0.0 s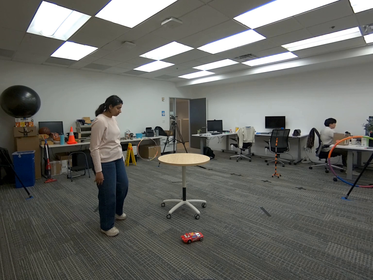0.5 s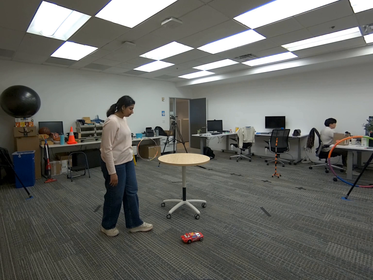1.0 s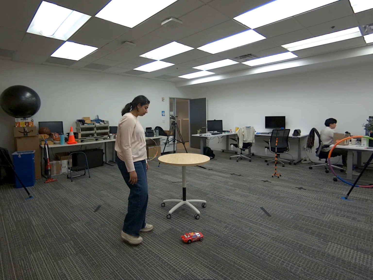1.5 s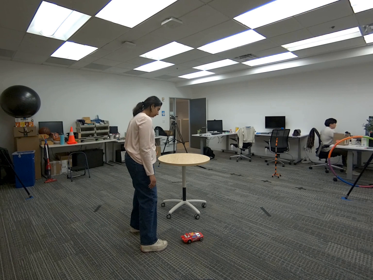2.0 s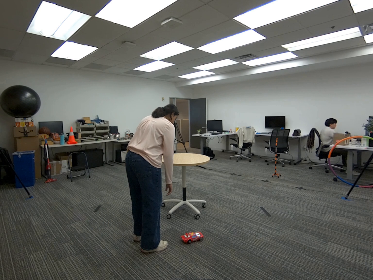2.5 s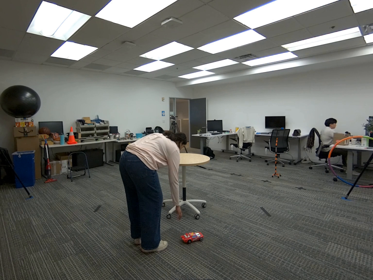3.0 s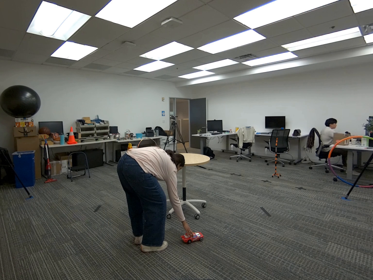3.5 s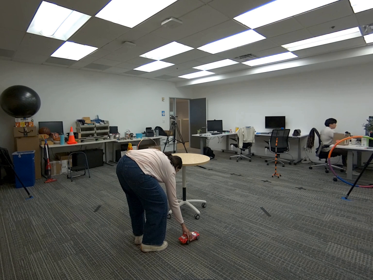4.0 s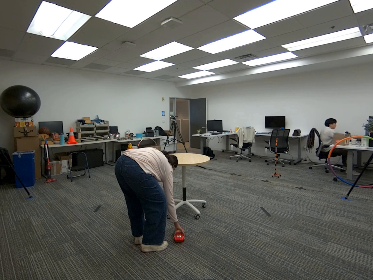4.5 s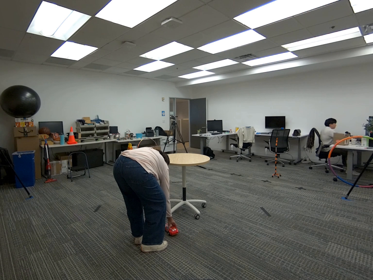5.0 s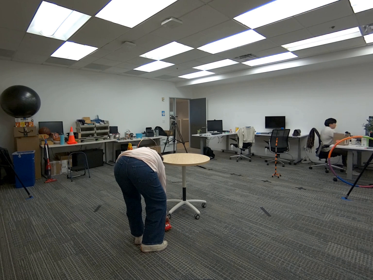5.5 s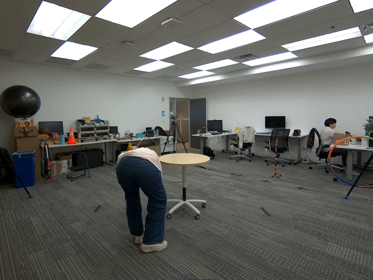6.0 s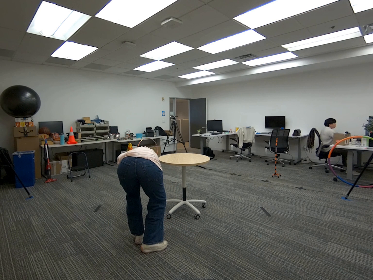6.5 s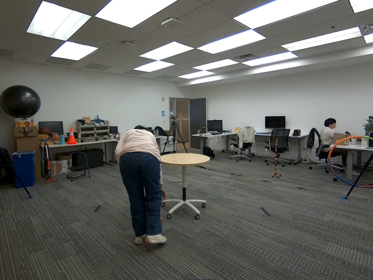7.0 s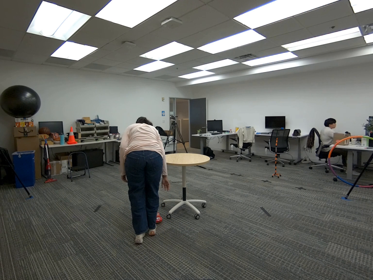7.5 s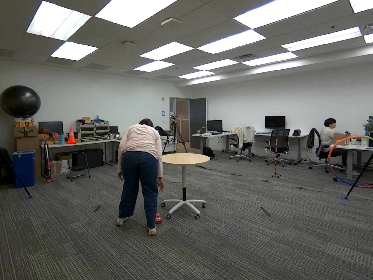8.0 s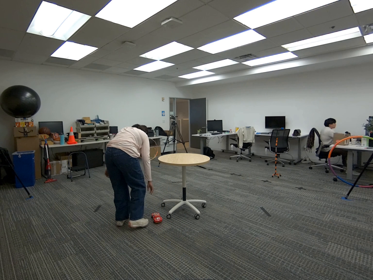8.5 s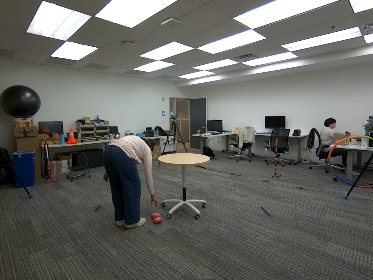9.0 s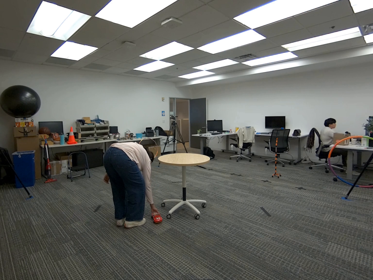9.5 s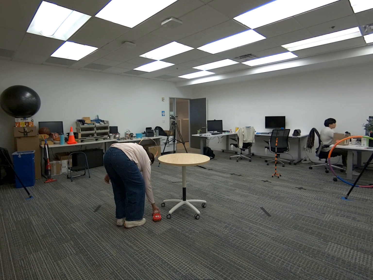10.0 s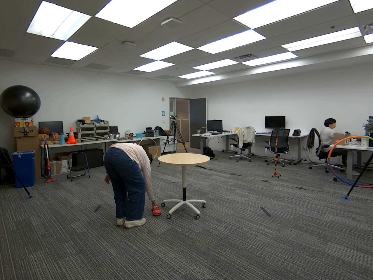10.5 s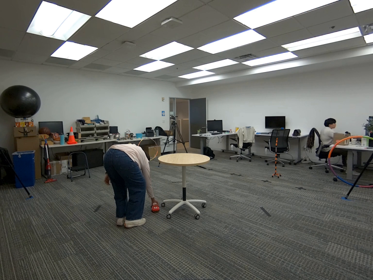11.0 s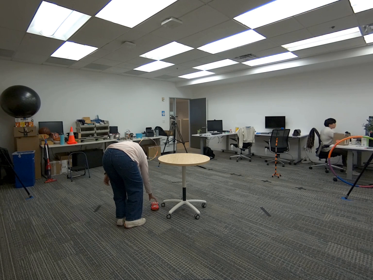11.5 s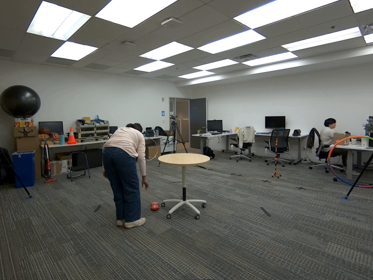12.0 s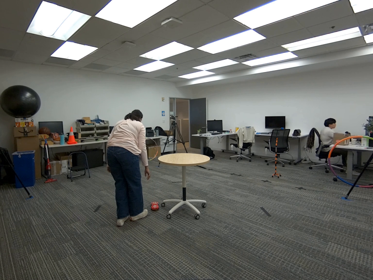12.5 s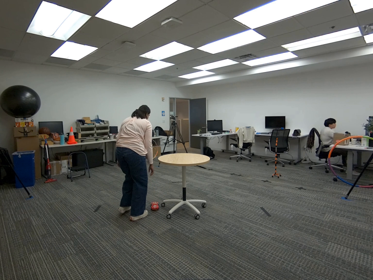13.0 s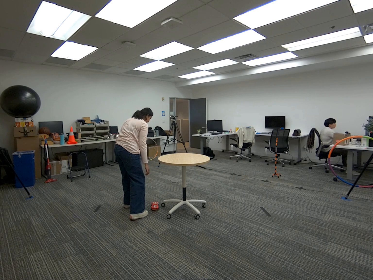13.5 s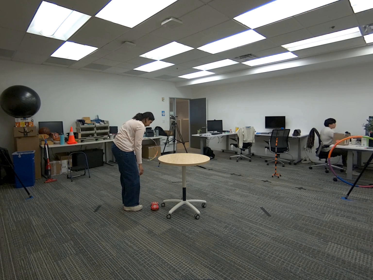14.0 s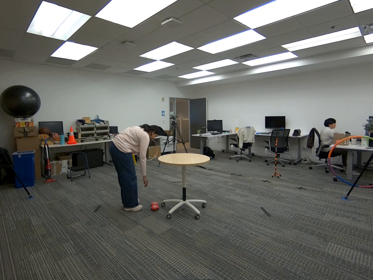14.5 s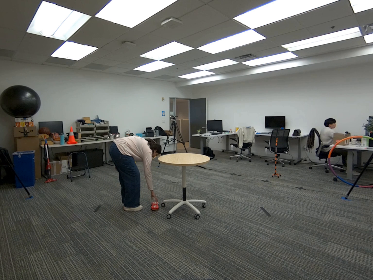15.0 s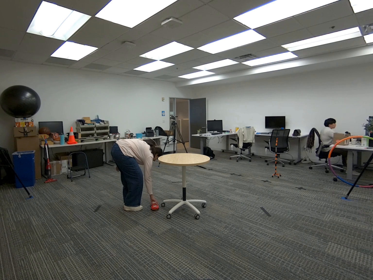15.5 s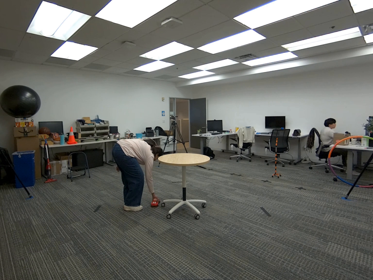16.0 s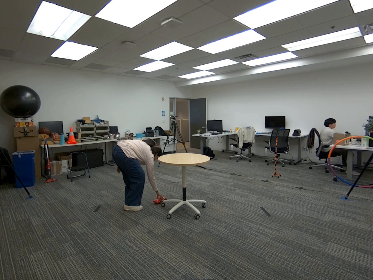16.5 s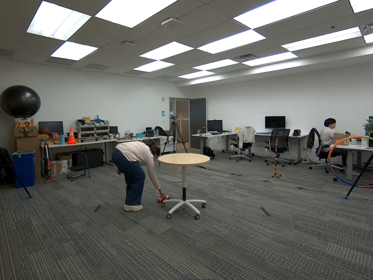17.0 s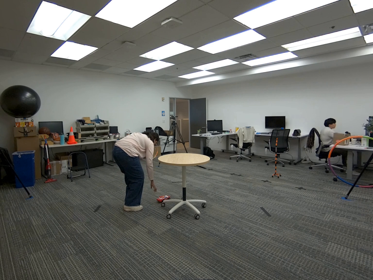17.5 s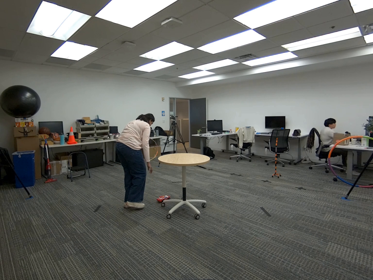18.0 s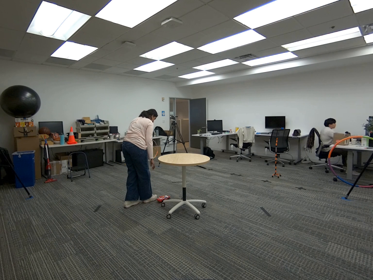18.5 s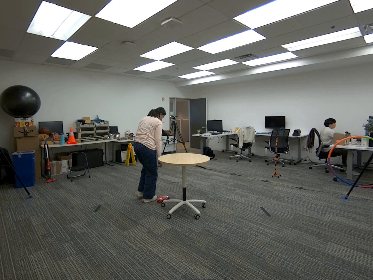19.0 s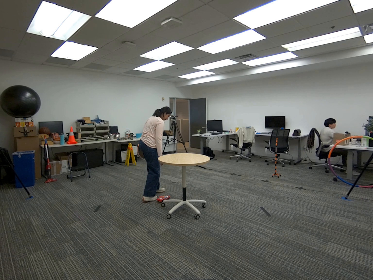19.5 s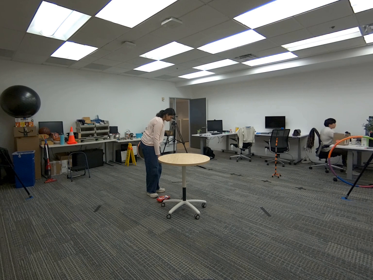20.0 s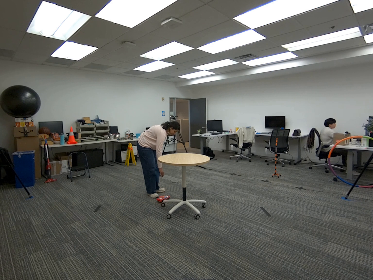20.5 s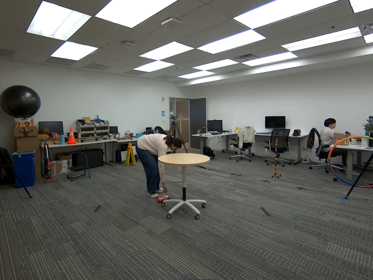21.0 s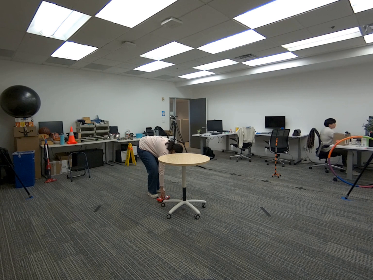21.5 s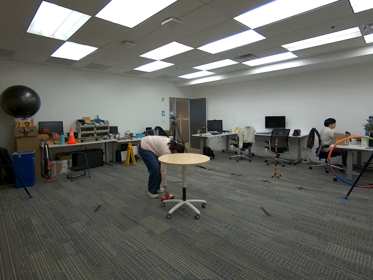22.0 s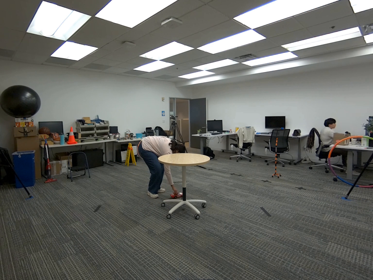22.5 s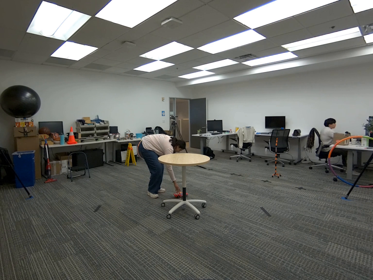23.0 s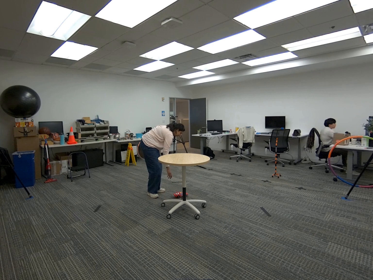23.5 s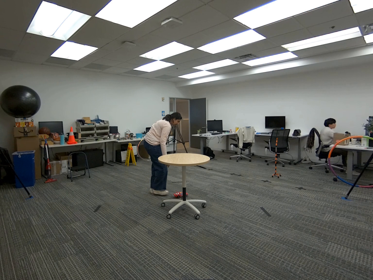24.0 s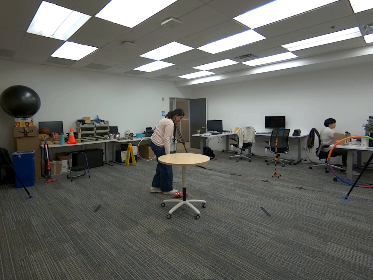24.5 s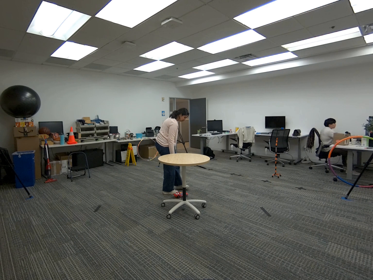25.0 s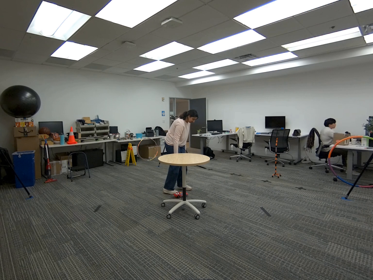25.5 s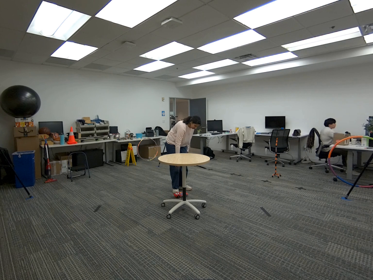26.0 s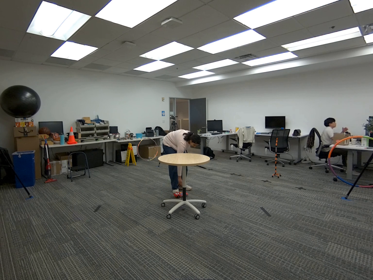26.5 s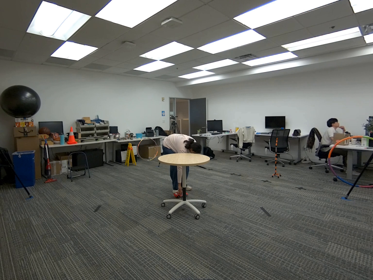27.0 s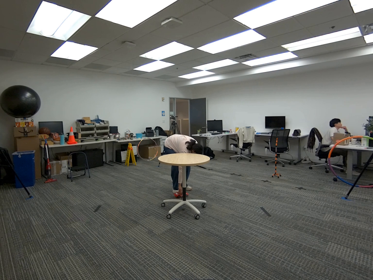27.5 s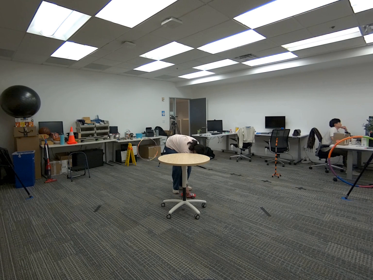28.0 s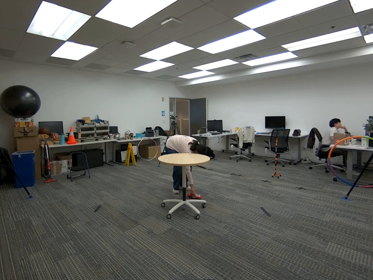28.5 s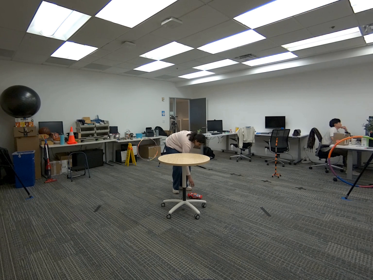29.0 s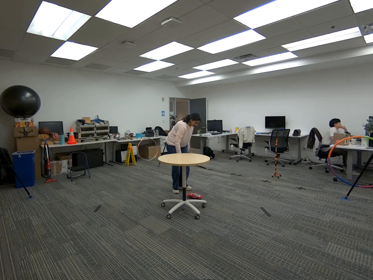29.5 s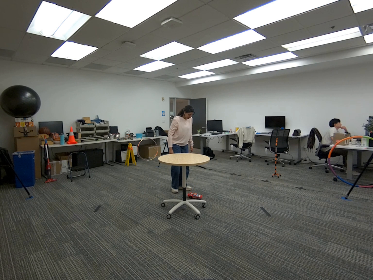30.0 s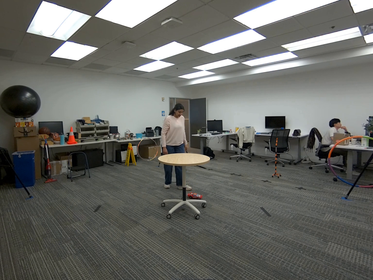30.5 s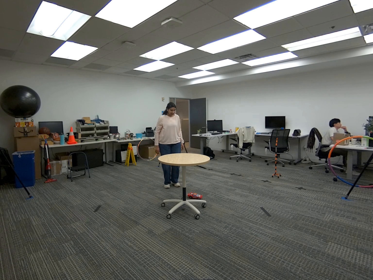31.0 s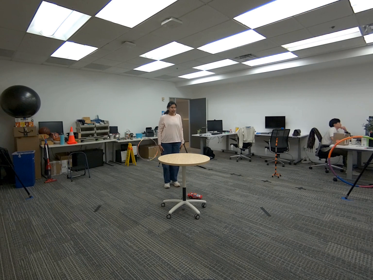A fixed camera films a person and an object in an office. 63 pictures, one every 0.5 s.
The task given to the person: Walk to the toy car on the ground and pick it up. Place it down and roll it around the table along the ground. Continue until finished.
